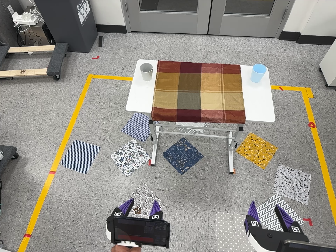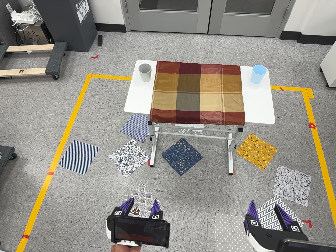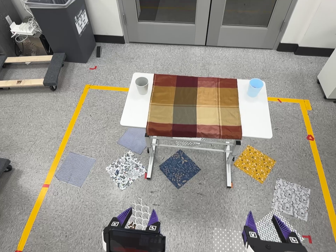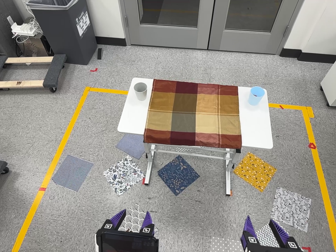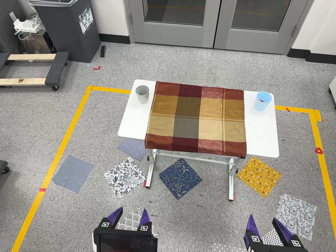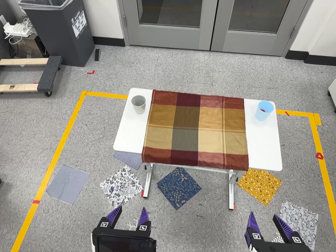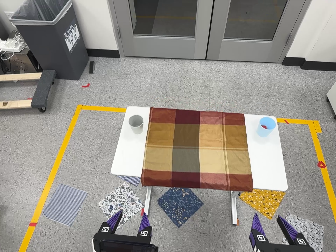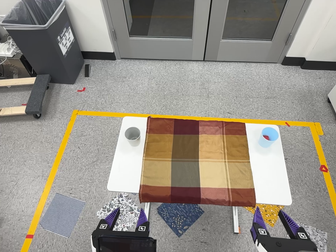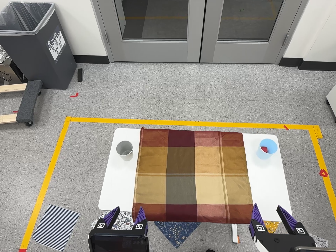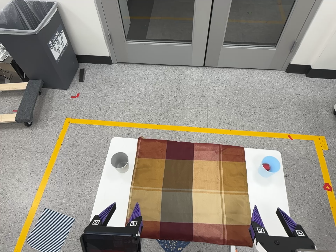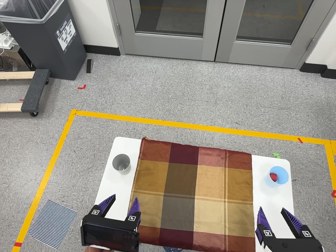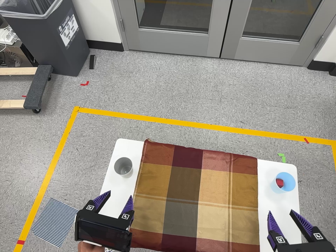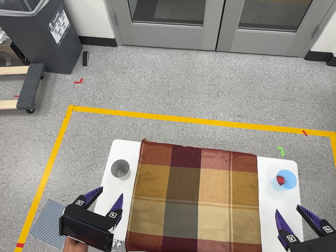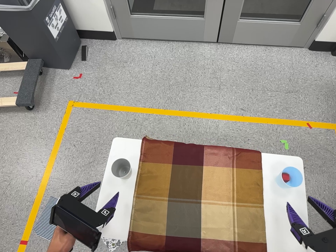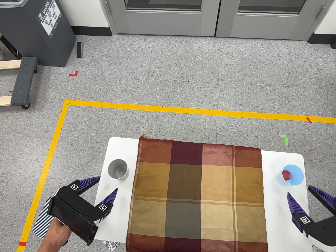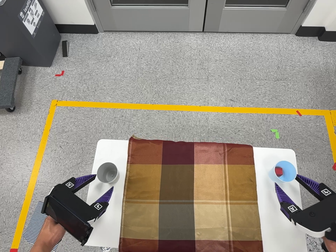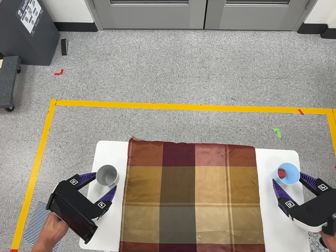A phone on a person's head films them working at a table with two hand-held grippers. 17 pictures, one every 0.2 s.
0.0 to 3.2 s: The camera travels toward the top of its view and forward, about 90 cm, so close, fixed things drift downward. Its aim tips toward the bottom of its view by about 10 degrees.
The film runs forward here.
